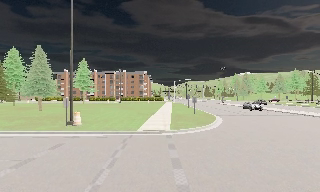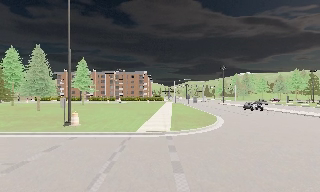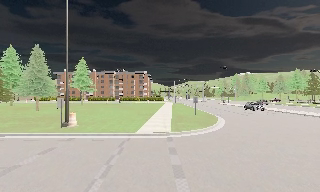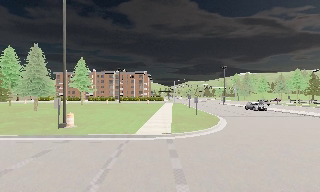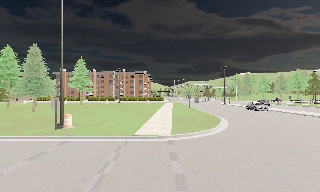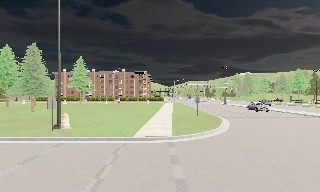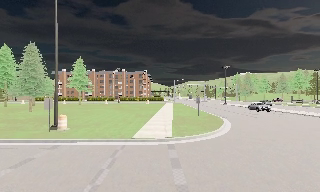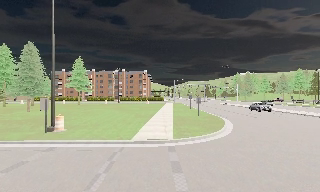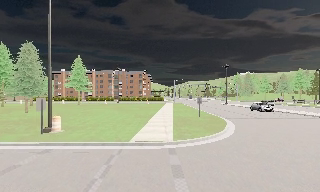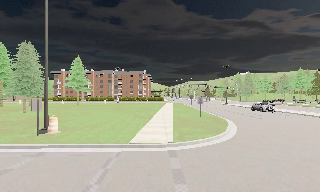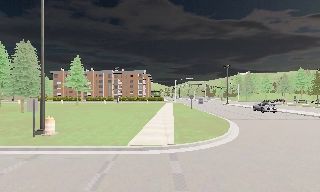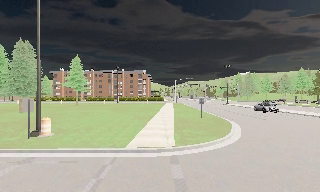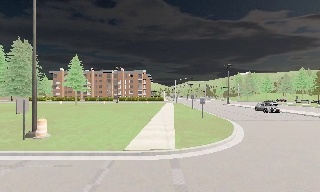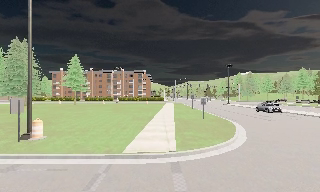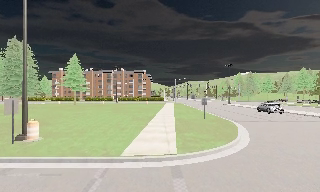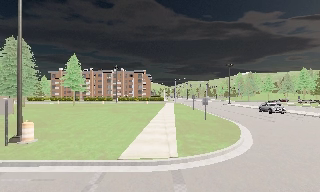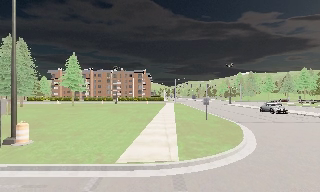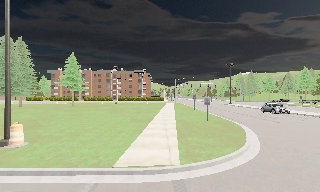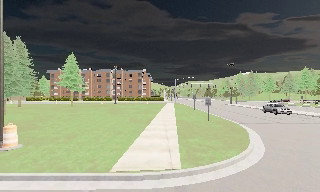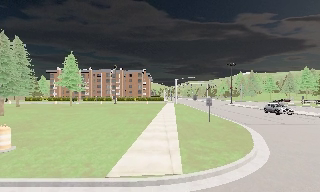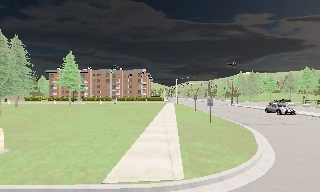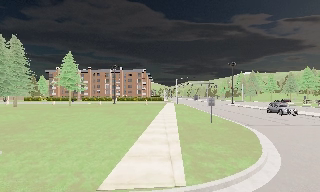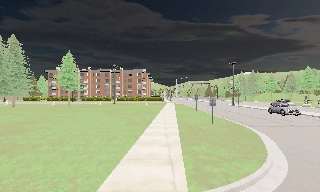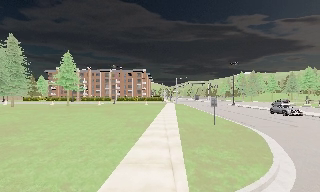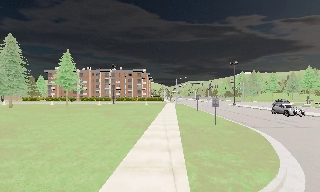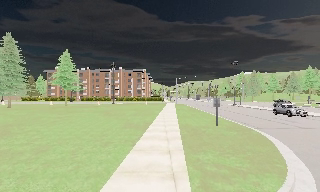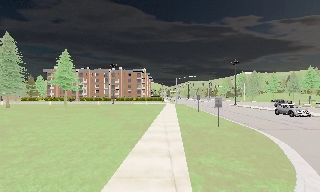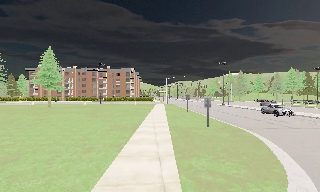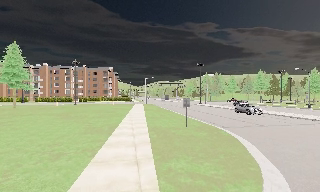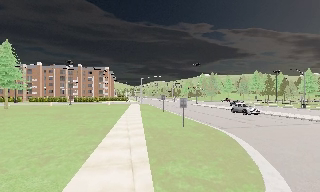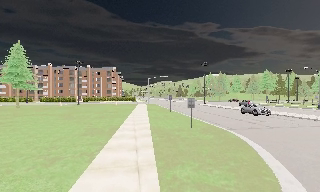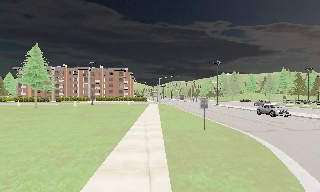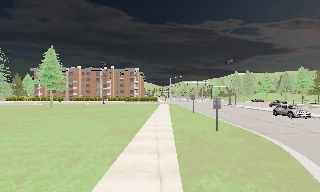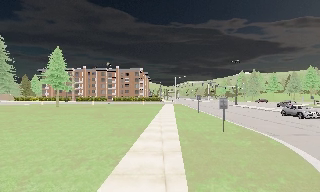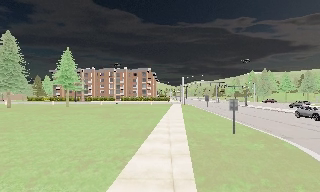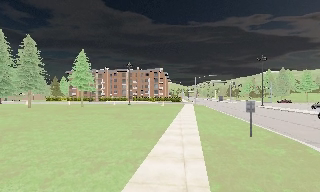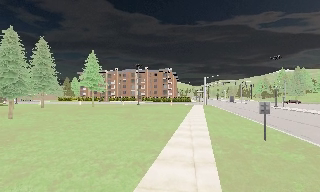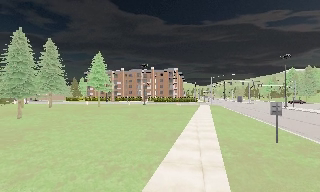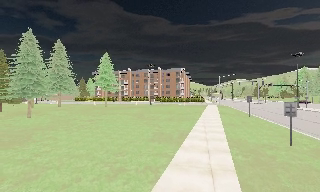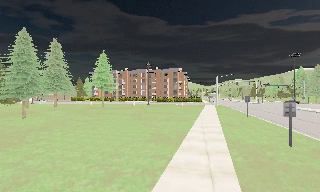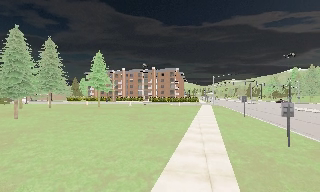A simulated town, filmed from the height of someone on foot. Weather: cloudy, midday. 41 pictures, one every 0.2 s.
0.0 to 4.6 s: The camera travels forward, about 8 m, so what stands in front looms larger.
4.6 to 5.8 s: The scene slides to the left, as the camera pans about 15 degrees to its right. It travels forward, about 2 m, so what stands in front looms larger.
5.8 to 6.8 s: The camera swings to its left by about 15 degrees, and the scene slides to the right. It travels forward, about 1 m, so what stands in front looms larger.
6.8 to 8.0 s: The camera travels forward, about 1.5 m, so what stands in front looms larger.
The film runs forward here.
